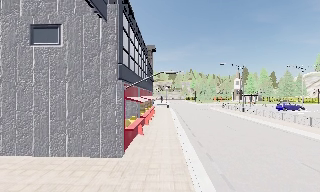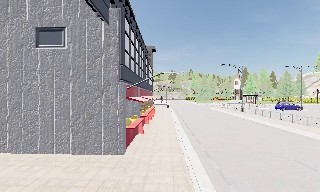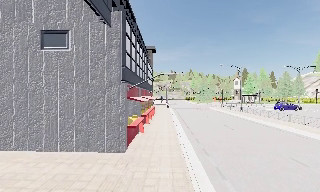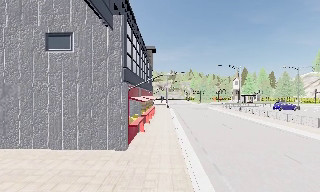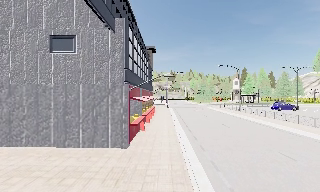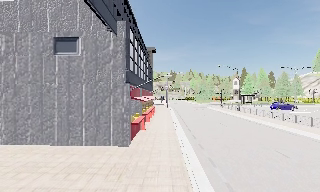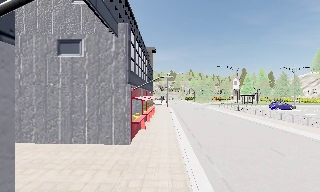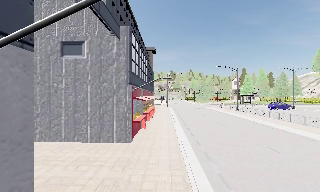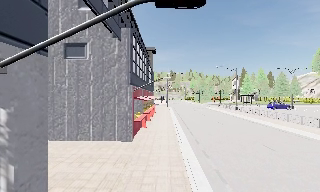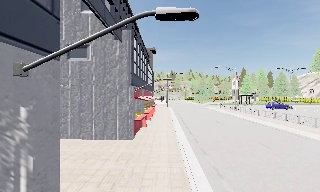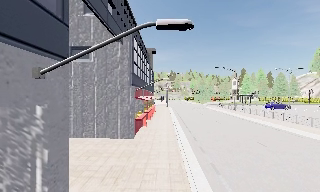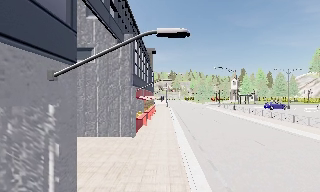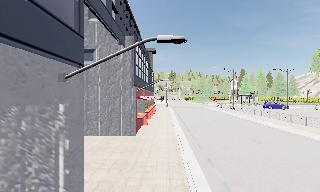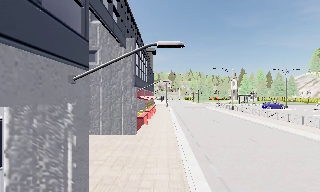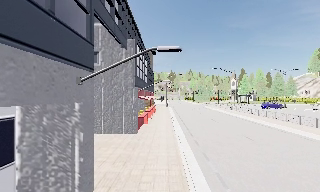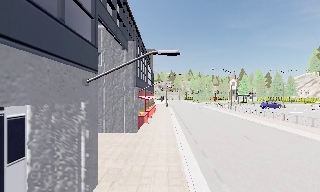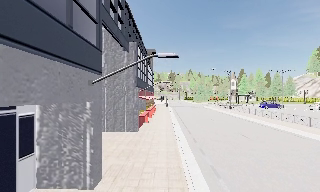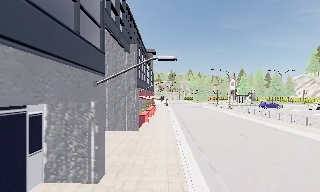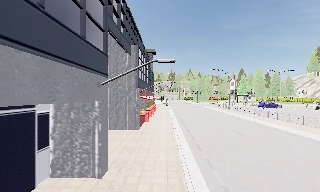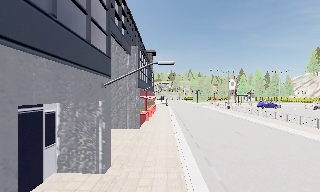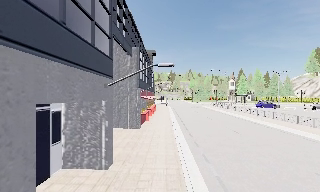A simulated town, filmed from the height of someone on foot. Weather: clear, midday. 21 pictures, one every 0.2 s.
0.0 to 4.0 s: The camera travels backward, about 6 m, so what stands in front gets smaller.
The film runs backward here.
